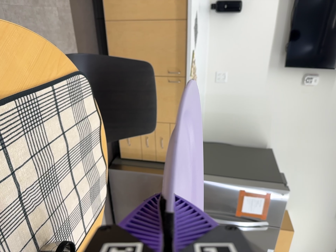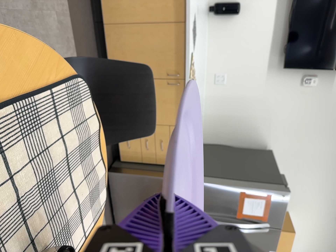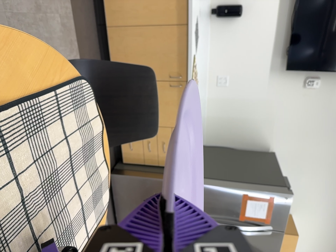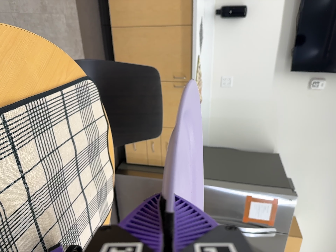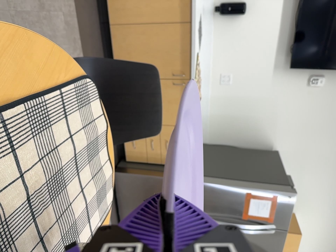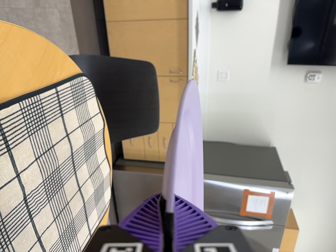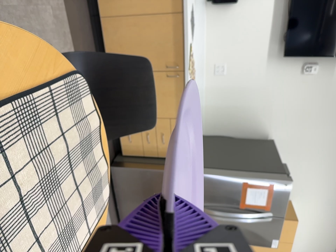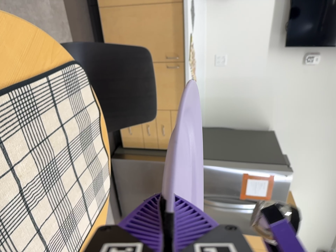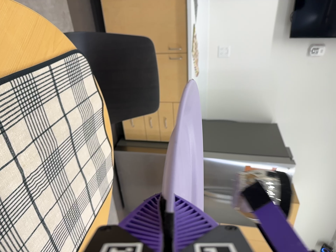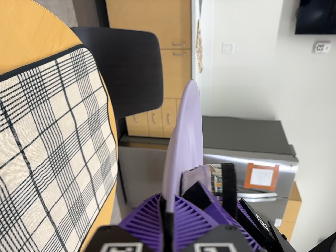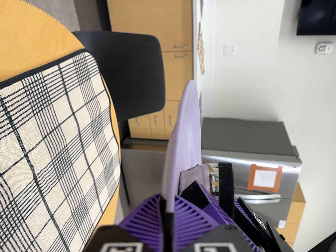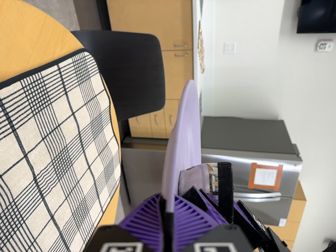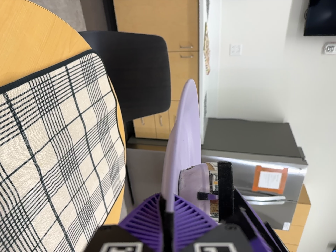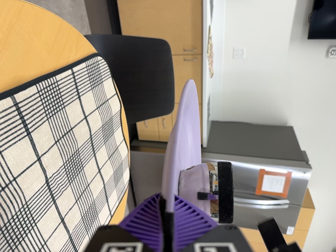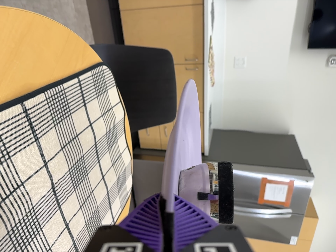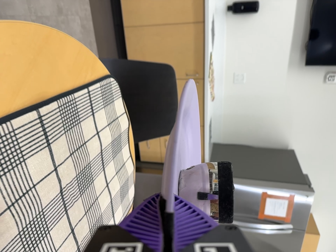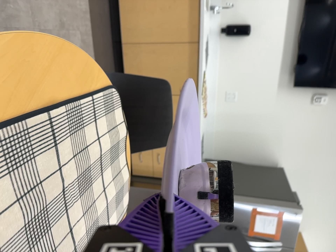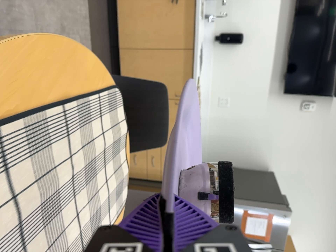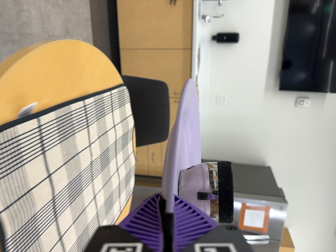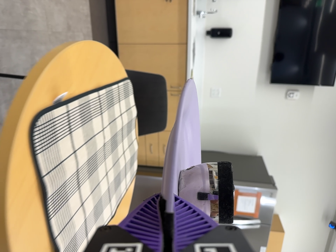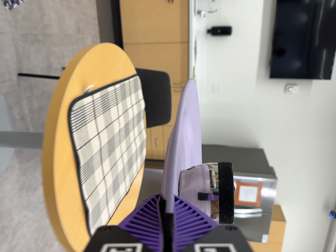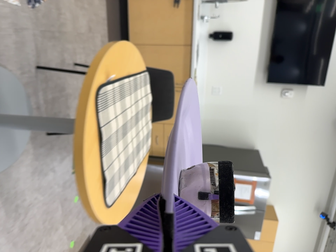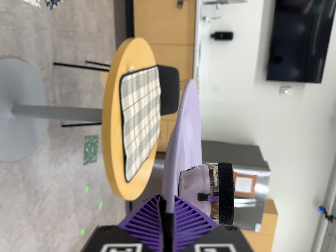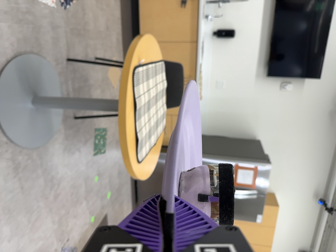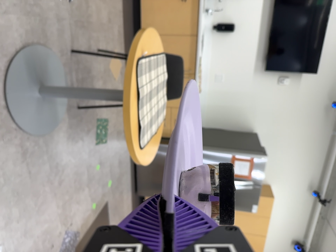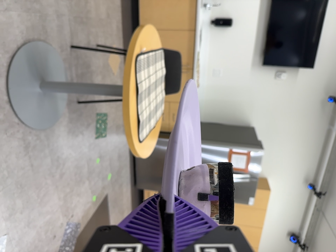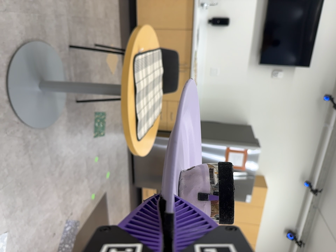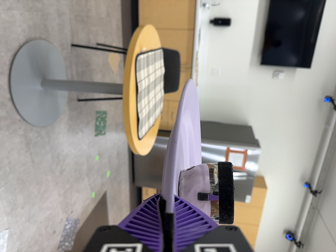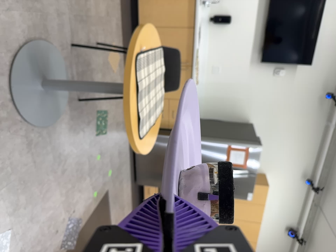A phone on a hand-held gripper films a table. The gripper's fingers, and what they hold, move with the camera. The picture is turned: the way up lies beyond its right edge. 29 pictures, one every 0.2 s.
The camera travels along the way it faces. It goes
backward.
0.0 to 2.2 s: The camera shifts only a little, or ends up much as it began.
2.2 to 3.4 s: The camera travels backward, about 16 cm, so what stands in front gets smaller. Its aim tips toward the top of its view by about 10 degrees.
3.4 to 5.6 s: The camera travels backward, about 100 cm, so what stands in front gets smaller.
The film runs backward here.
